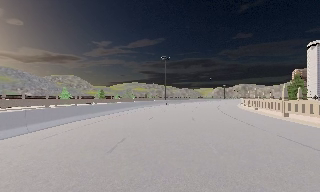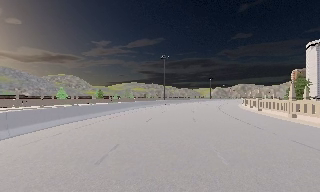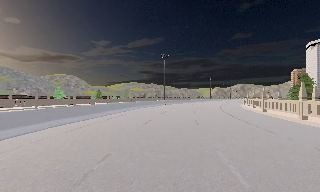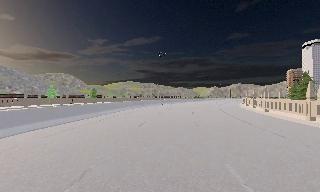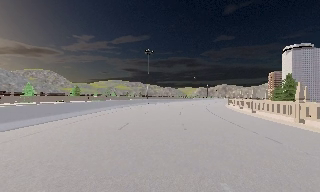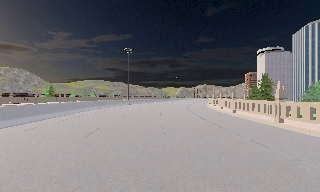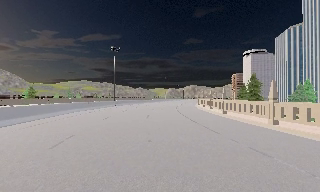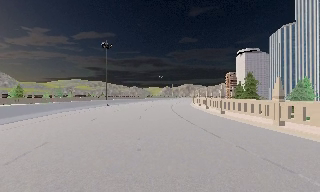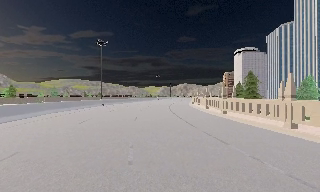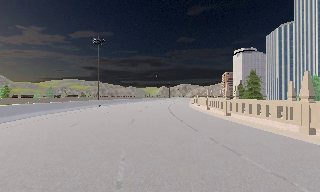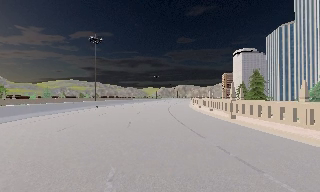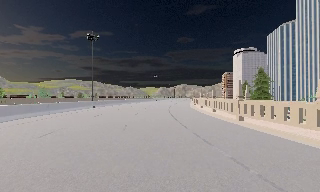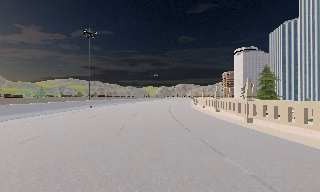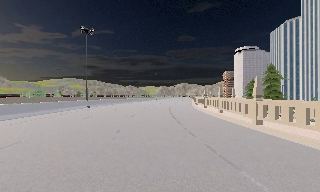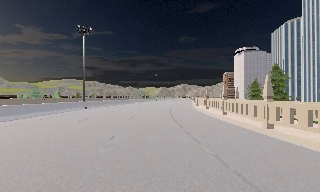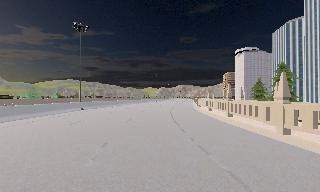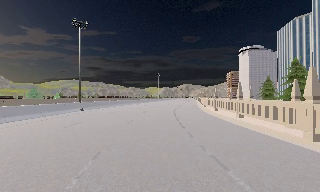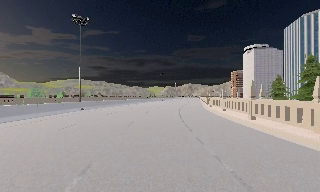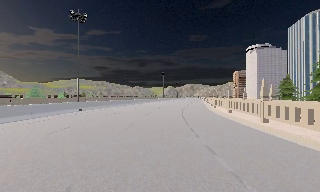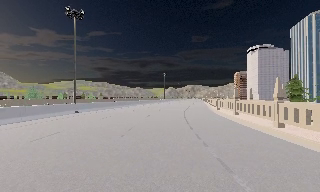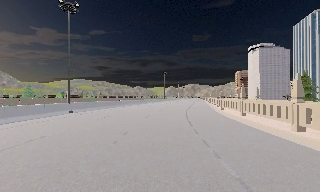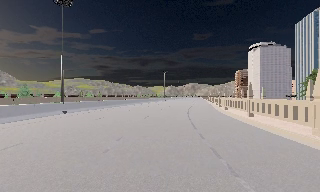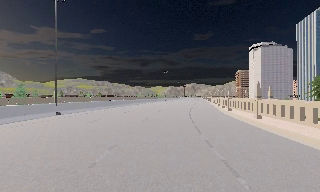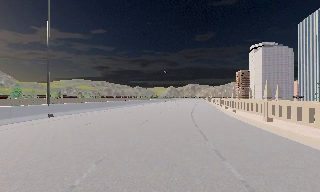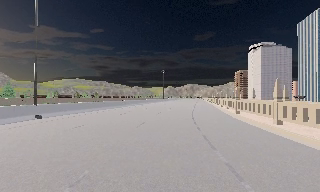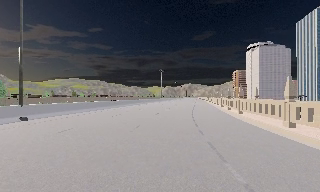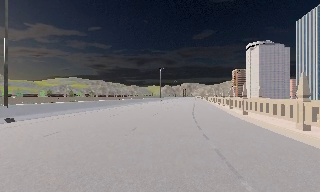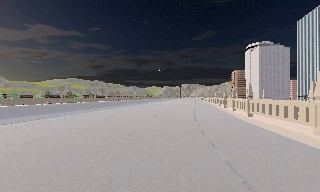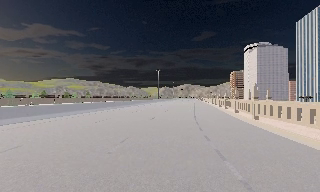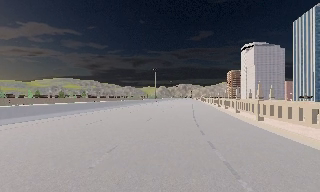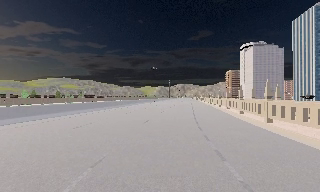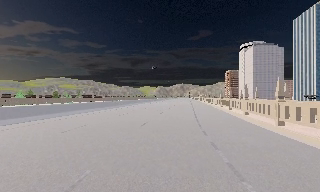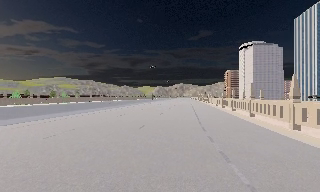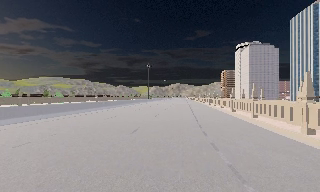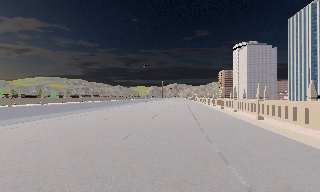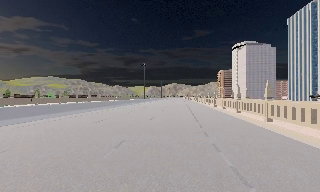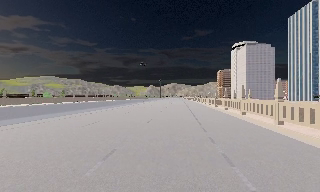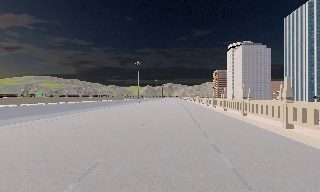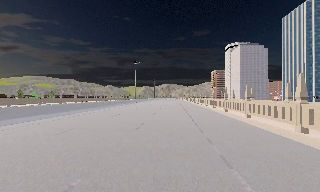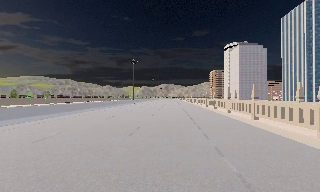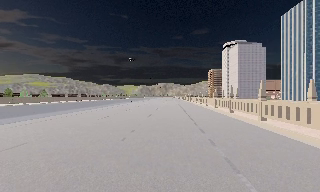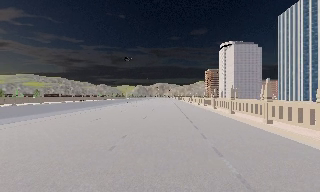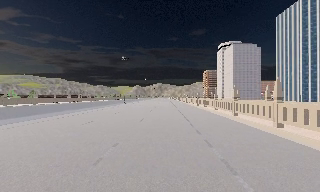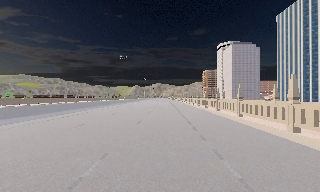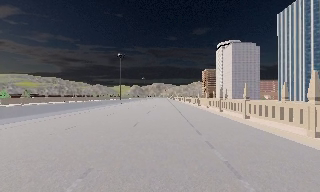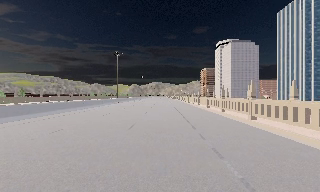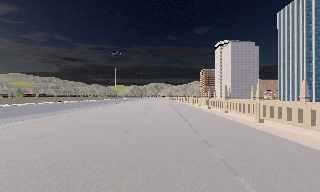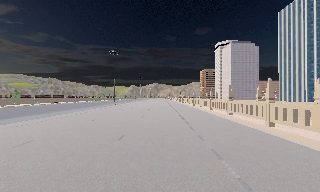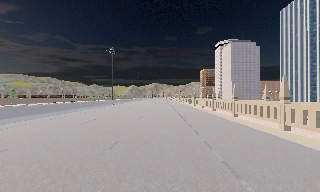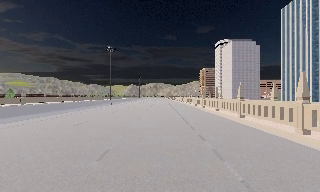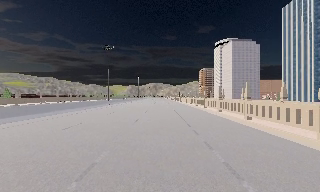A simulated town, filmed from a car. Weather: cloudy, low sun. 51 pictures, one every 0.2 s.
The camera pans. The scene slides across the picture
to the left.
The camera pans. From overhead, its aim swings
clockwise.
0.0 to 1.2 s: The camera pans to its right, which is clockwise from overhead, by about 15 degrees. It travels forward, about 6 m, so what stands in front looms larger.
1.2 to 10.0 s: The scene slides to the left, as the camera pans about 15 degrees to its right. It travels forward, about 45 m, so what stands in front looms larger.
The film runs forward here.
